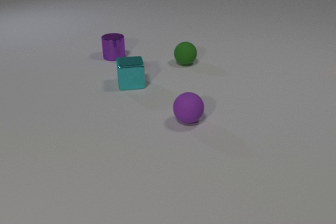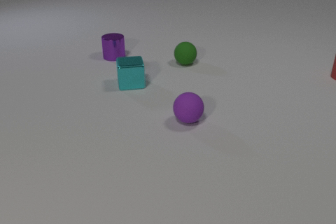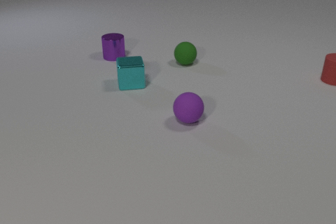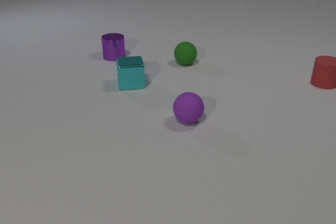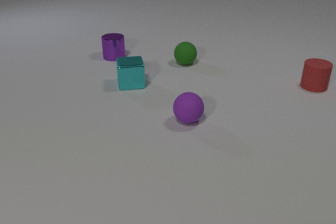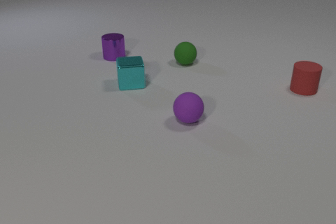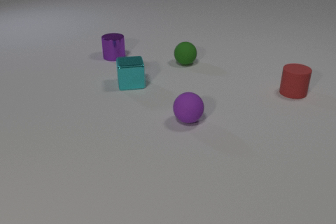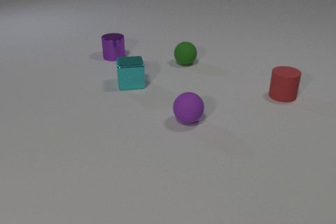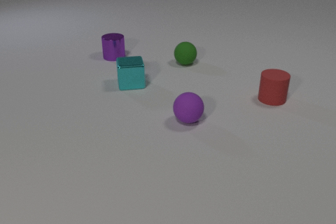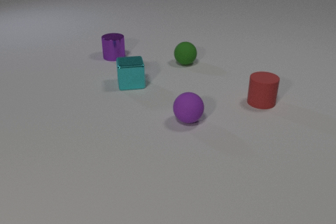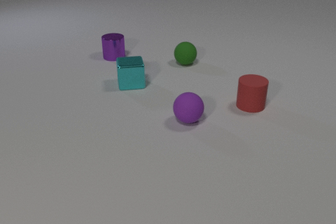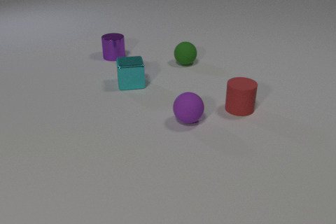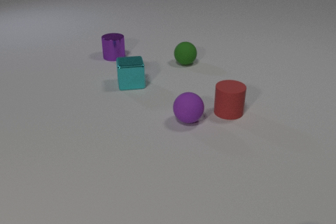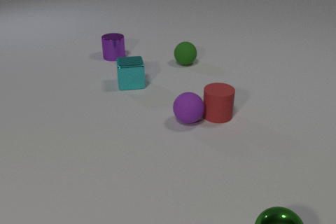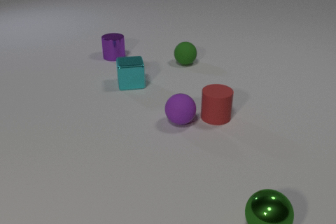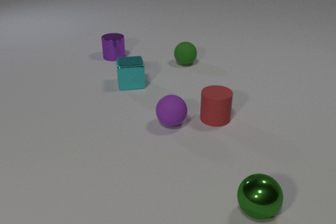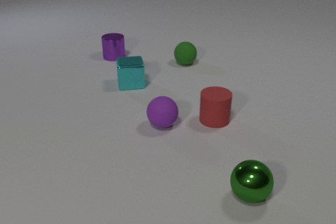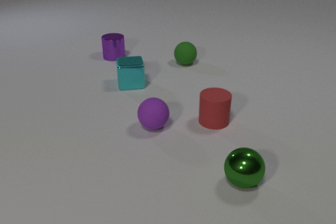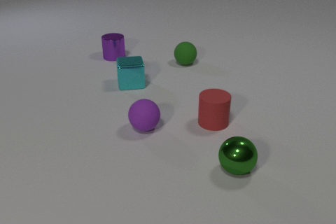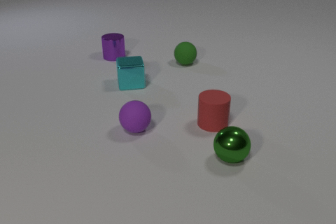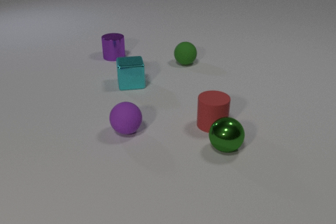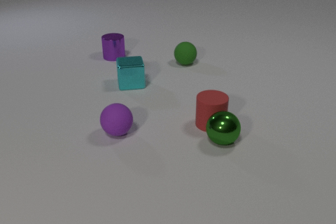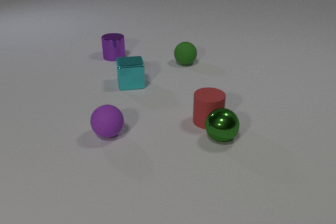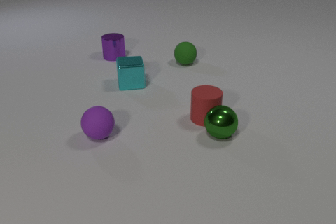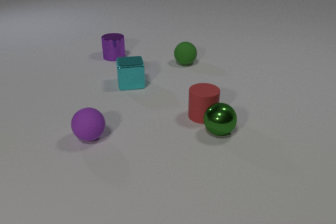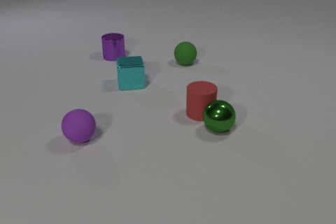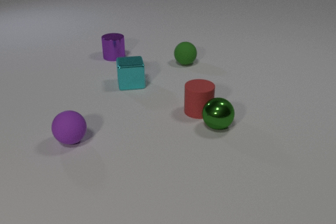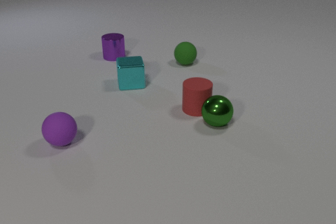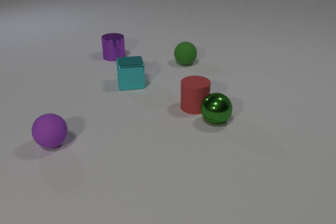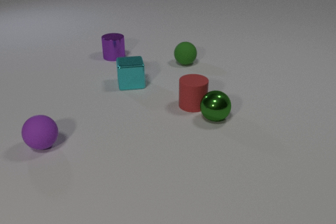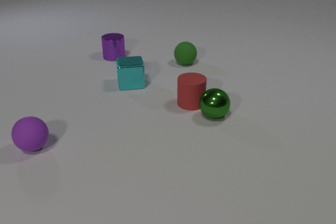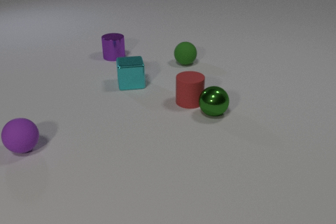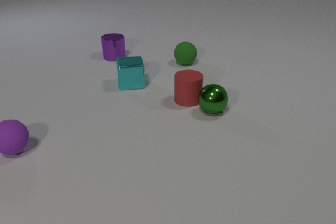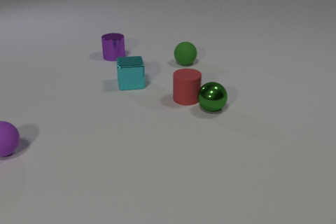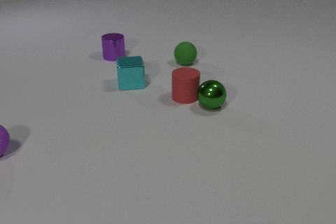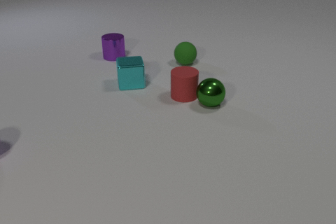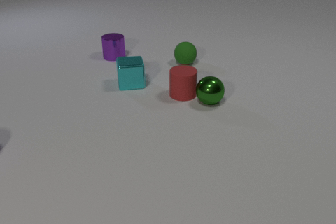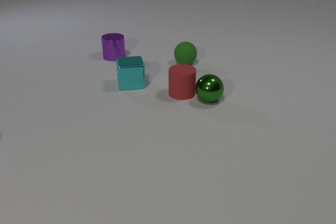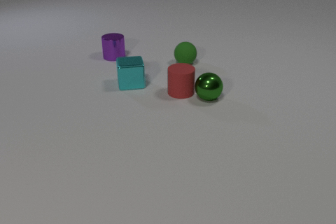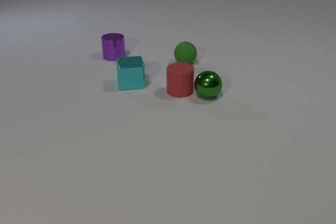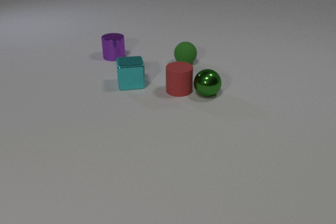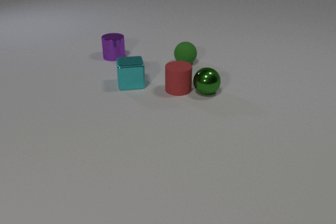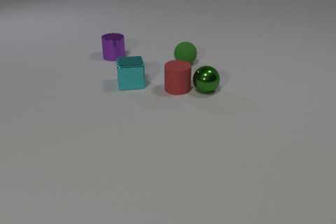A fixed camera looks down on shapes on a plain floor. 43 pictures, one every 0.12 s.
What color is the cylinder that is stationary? purple.
How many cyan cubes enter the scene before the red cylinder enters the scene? 0.
What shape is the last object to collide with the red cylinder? sphere.
0.00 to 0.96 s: The red rubber cylinder comes in at the right edge, slides toward the camera and to the left.
0.96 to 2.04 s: The red rubber cylinder slides toward the camera and to the left. The purple rubber sphere rolls to the left. The green metal sphere comes in at the bottom edge, rolls away from the camera and to the left. The red rubber cylinder and the purple rubber sphere collide.
2.04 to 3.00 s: The red rubber cylinder slides away from the camera and to the left. The purple rubber sphere rolls to the left. The green metal sphere rolls away from the camera. The red rubber cylinder and the green metal sphere collide.
3.00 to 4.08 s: The red rubber cylinder slides away from the camera and to the left. The purple rubber sphere rolls to the left. The green metal sphere rolls away from the camera.
4.08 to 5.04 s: The red rubber cylinder slides away from the camera and to the left. The purple rubber sphere rolls to the left, leaves at the left edge. The green metal sphere rolls away from the camera.
